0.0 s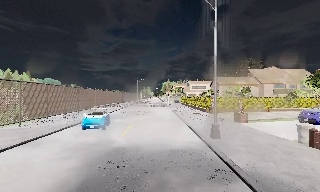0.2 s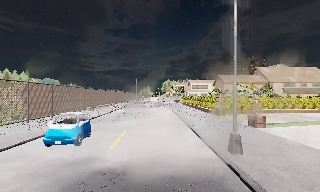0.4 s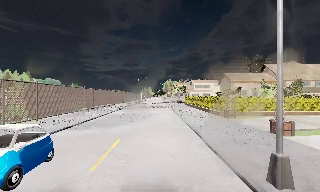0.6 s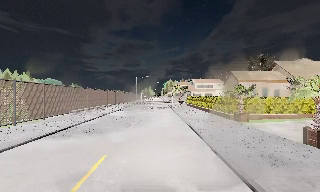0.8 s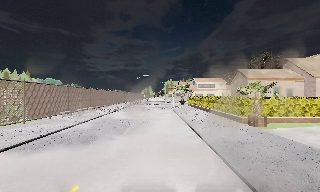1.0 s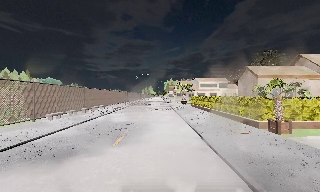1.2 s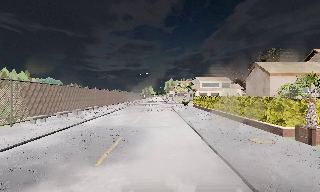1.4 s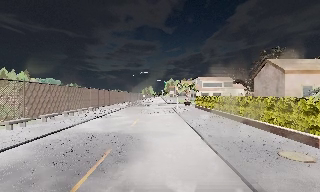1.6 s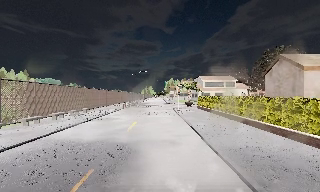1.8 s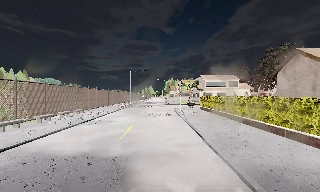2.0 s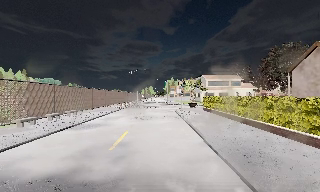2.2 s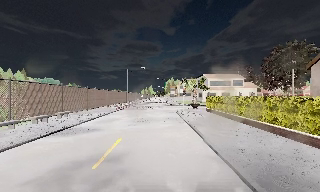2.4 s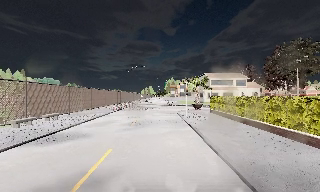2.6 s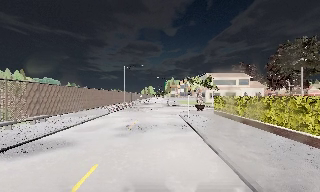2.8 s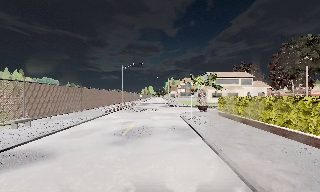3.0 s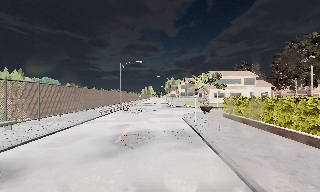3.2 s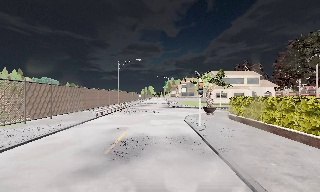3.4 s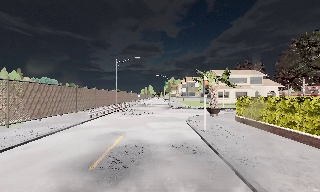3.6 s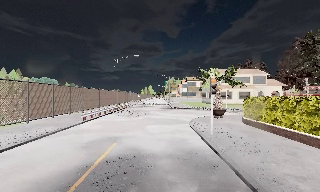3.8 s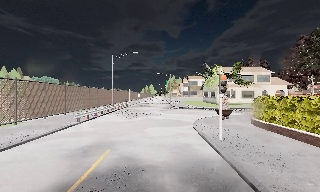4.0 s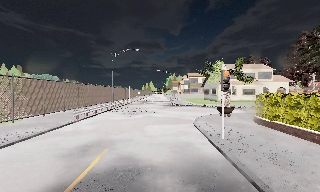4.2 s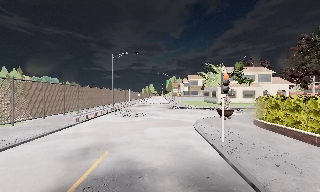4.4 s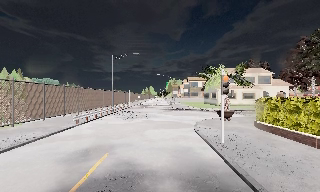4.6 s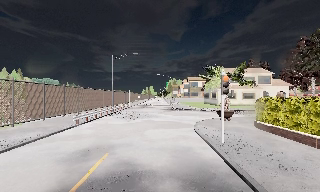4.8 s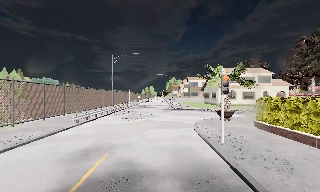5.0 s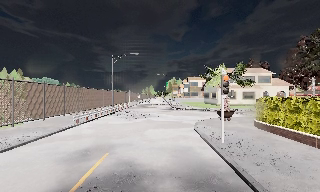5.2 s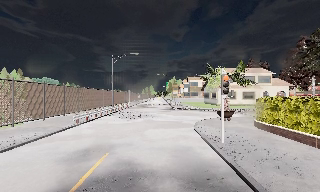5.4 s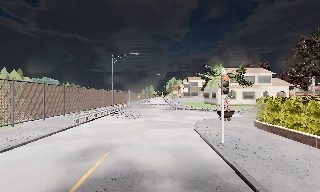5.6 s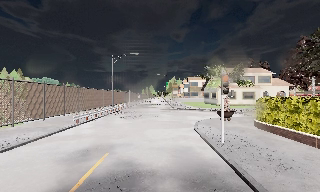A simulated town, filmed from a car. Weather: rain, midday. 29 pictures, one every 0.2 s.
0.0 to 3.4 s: The camera travels forward, about 30 m, so what stands in front looms larger.
3.4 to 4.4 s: The camera travels forward, about 2.5 m, so what stands in front looms larger. It loses speed.
4.4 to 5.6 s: The camera keeps its place and its aim.
The film runs forward here.
